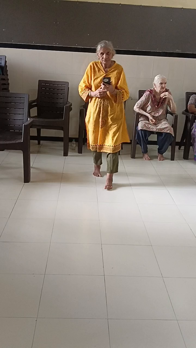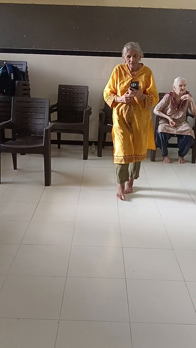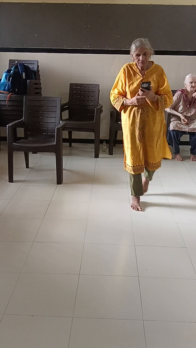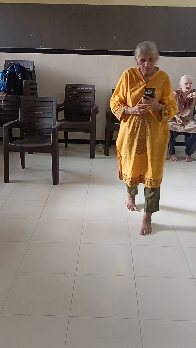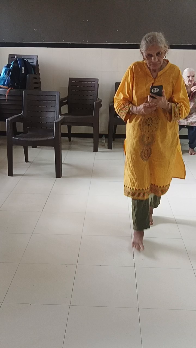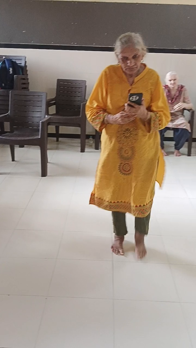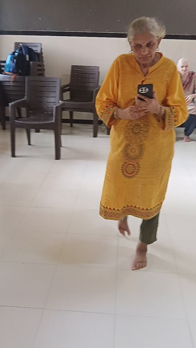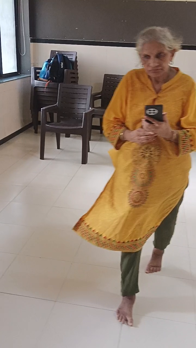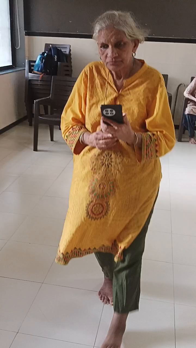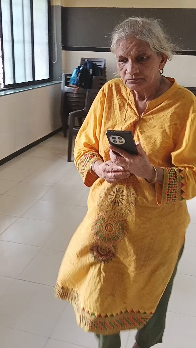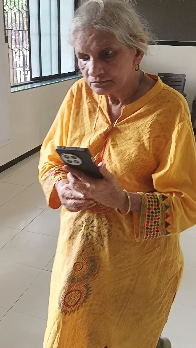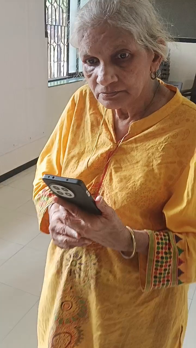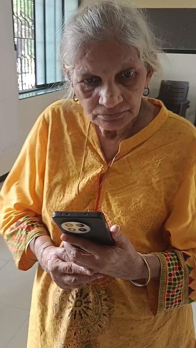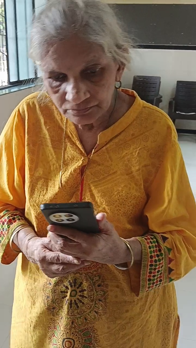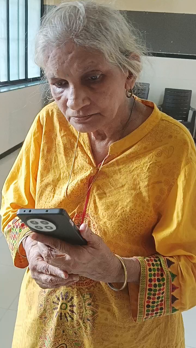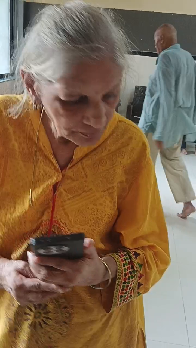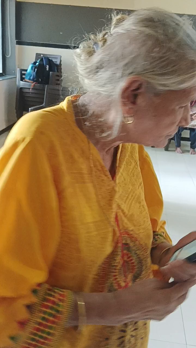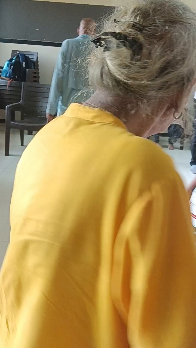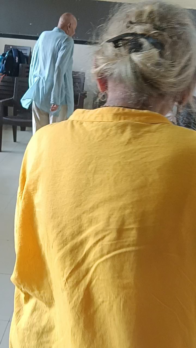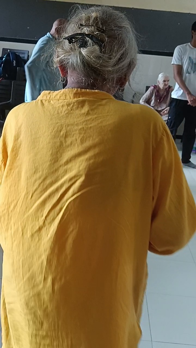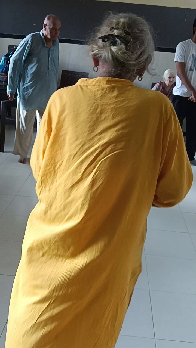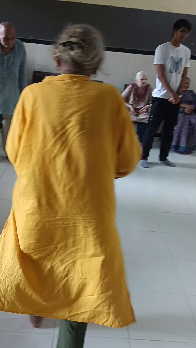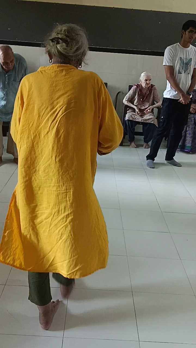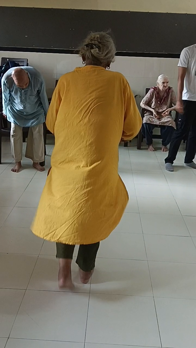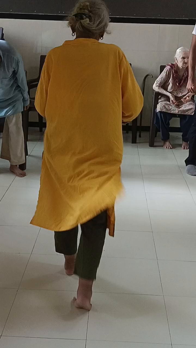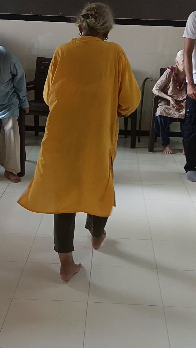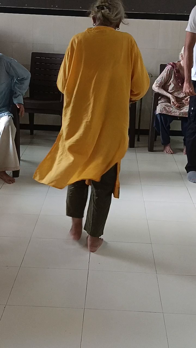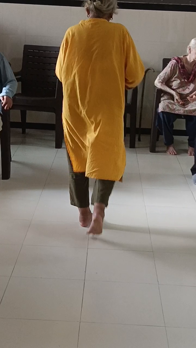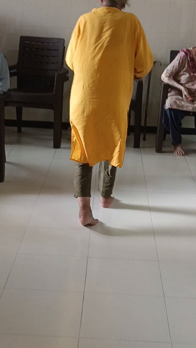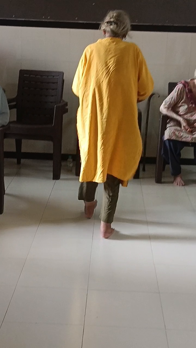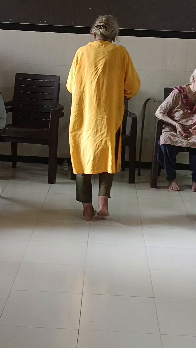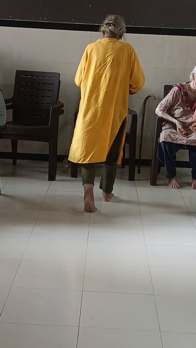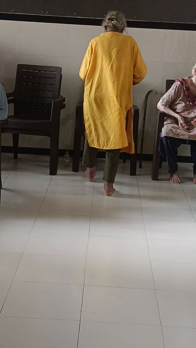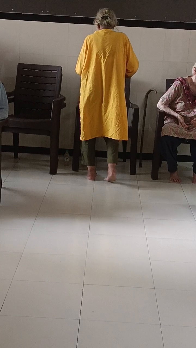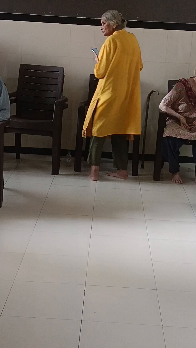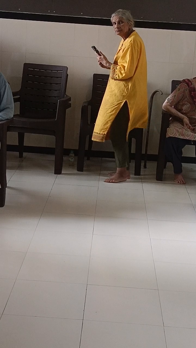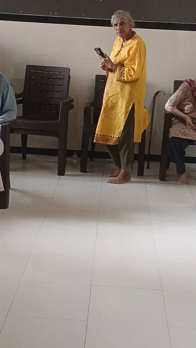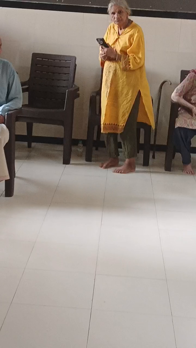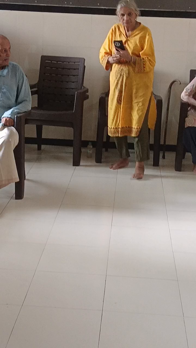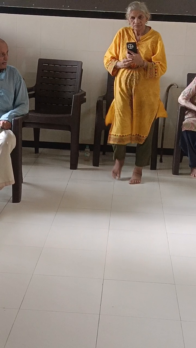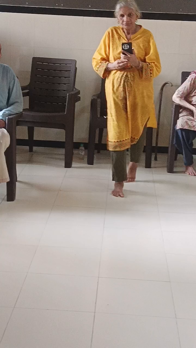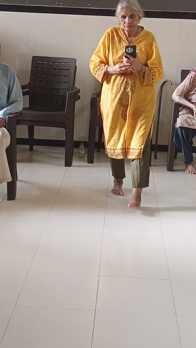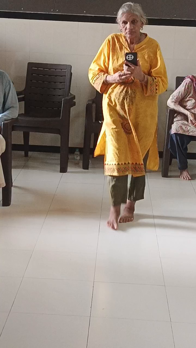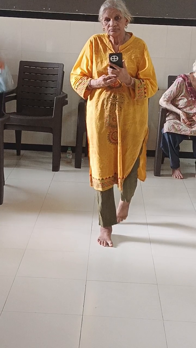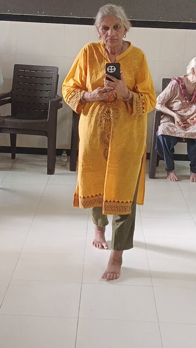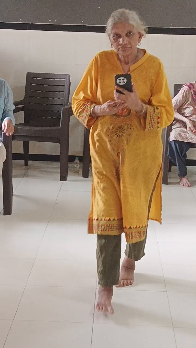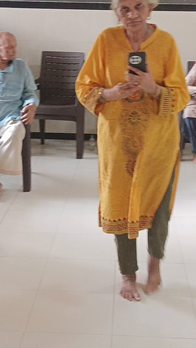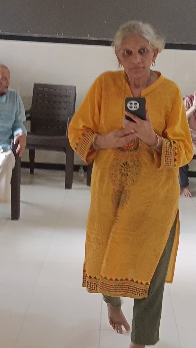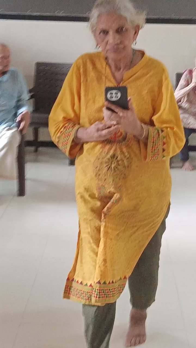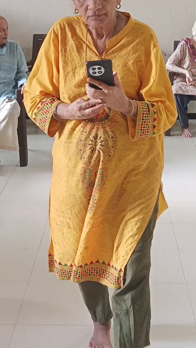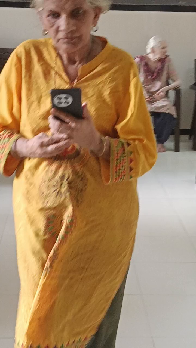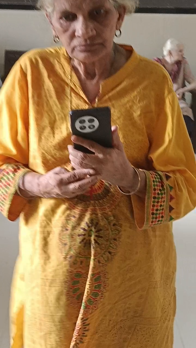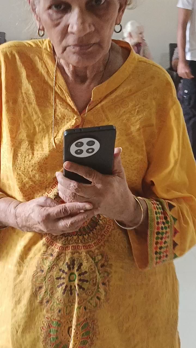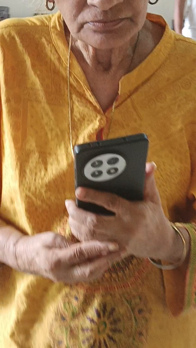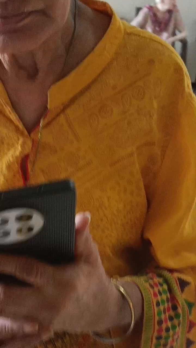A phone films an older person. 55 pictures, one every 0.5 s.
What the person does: Walking.
